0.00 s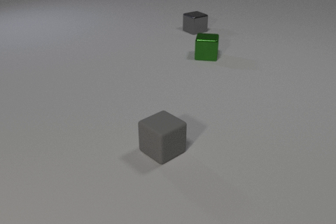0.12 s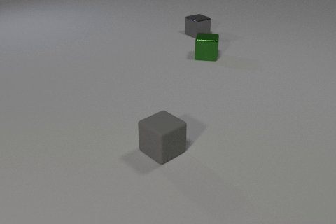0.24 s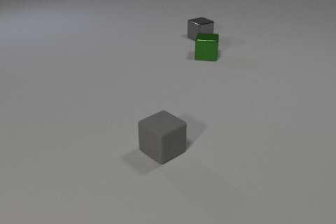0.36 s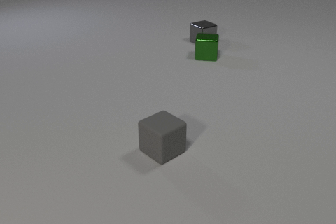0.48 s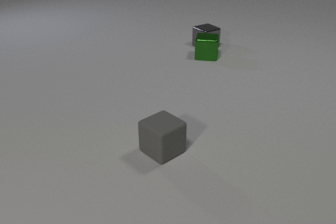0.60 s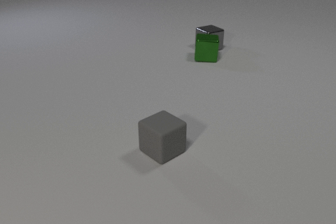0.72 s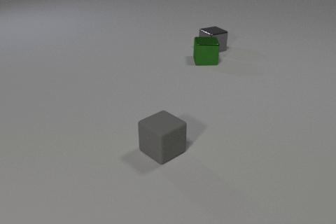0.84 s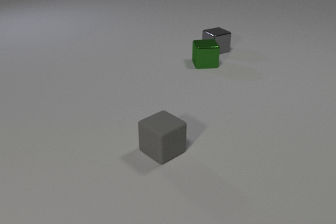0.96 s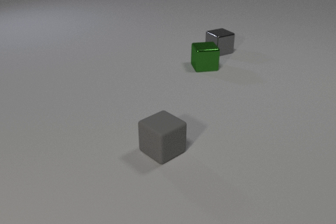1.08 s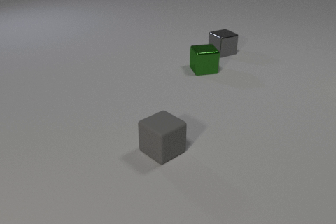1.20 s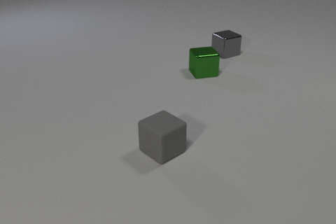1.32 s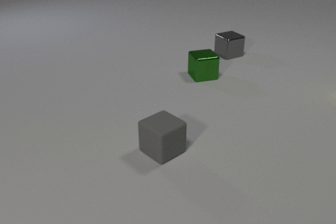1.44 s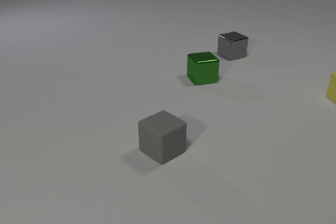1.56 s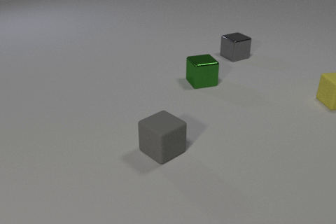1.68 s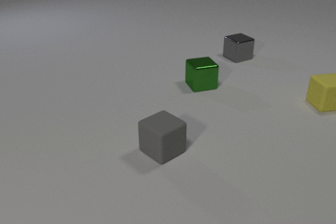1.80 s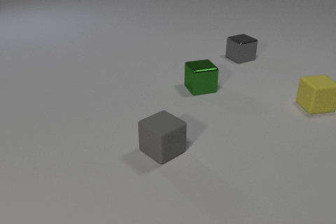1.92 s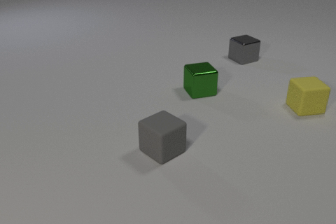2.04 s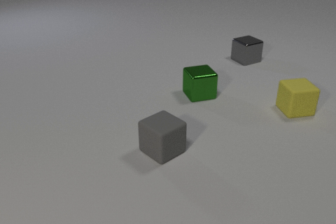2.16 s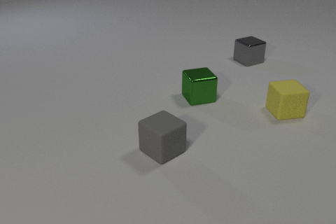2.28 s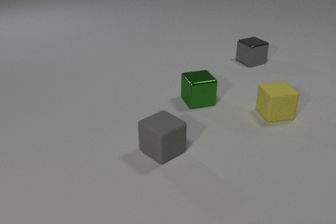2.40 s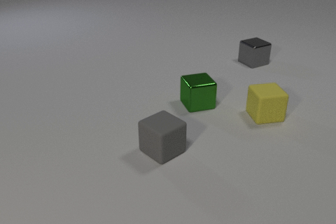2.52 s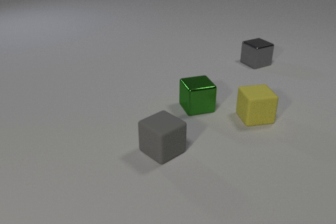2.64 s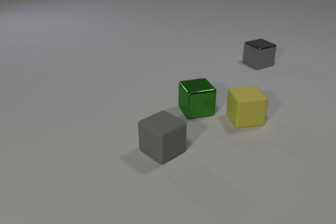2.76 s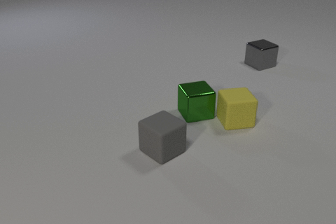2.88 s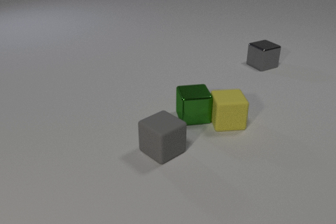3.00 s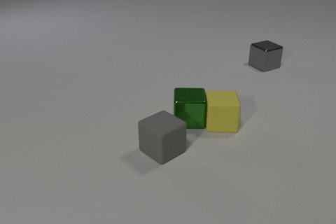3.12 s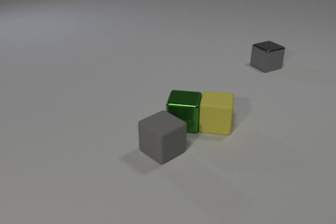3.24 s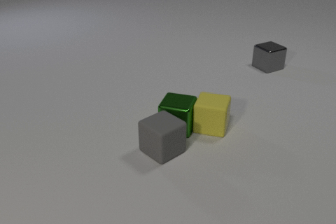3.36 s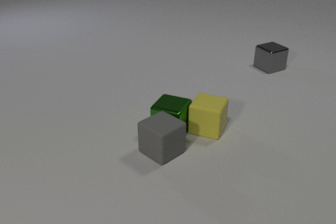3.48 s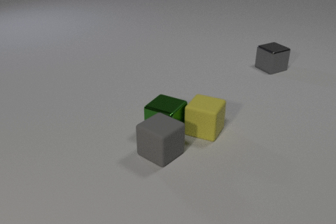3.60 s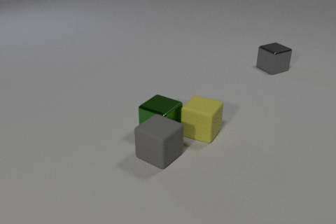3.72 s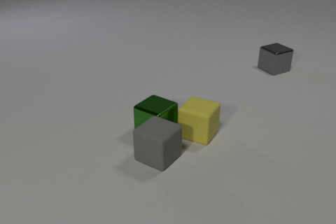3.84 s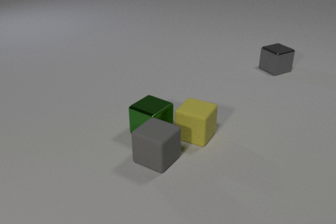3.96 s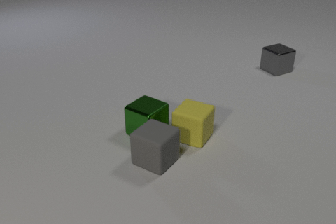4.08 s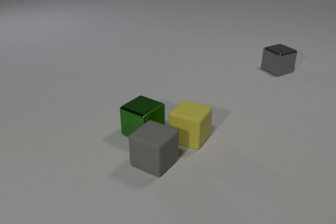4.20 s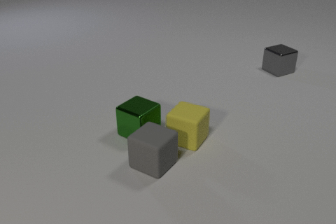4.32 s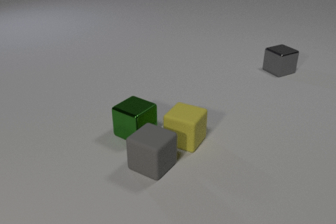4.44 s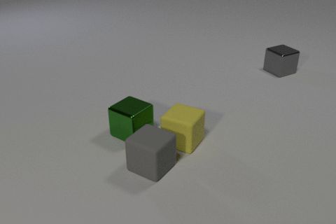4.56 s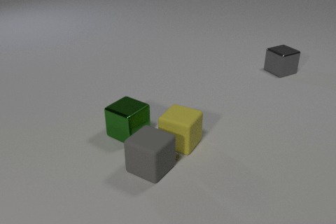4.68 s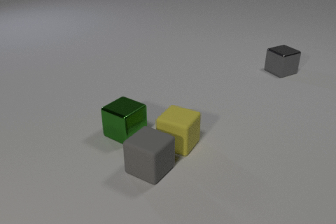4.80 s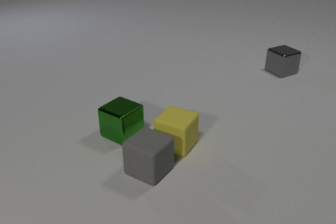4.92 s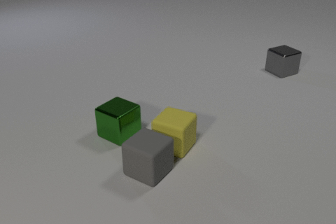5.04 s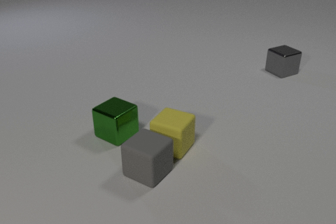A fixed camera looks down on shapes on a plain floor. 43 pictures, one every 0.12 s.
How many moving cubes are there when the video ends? 3.
What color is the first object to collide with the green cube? gray.
What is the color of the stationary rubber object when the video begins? gray.
0.00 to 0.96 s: The gray metal cube slides toward the camera and to the right. The green metal cube slides toward the camera. The gray metal cube and the green metal cube collide.
0.96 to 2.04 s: The gray metal cube slides to the right and toward the camera. The green metal cube slides toward the camera. The yellow rubber cube comes in at the right edge, slides to the left and toward the camera.
2.04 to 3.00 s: The gray metal cube slides to the right and toward the camera. The green metal cube slides toward the camera. The yellow rubber cube slides to the left and toward the camera. The green metal cube and the yellow rubber cube collide.
3.00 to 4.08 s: The gray metal cube slides to the right and toward the camera. The green metal cube slides to the left and toward the camera, spins clockwise seen from above by about 30 degrees, its near face sliding to the left. The yellow rubber cube slides to the left and toward the camera, spins so that its near face slides to the left, clockwise seen from above. The gray rubber cube slides toward the camera and to the left. The green metal cube and the gray rubber cube collide.
4.08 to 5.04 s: The green metal cube slides to the left. The yellow rubber cube slides to the left and toward the camera. The gray rubber cube slides toward the camera.
